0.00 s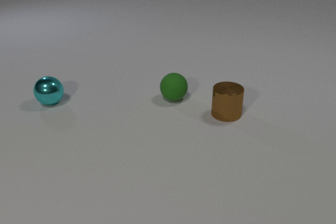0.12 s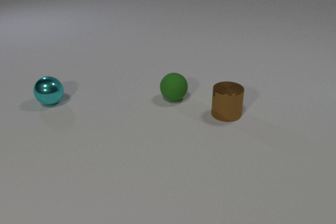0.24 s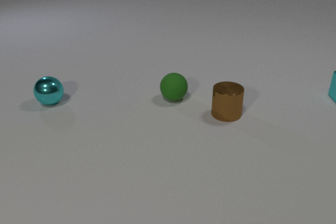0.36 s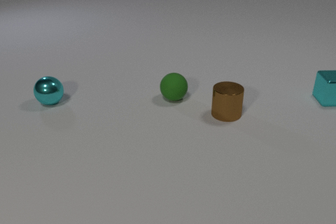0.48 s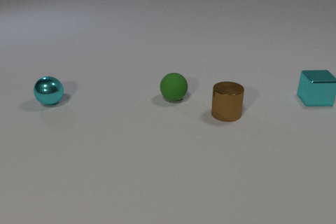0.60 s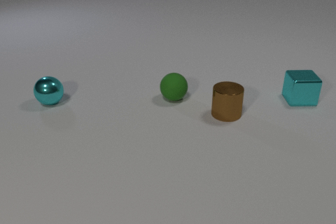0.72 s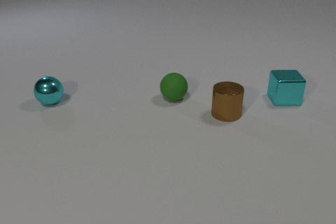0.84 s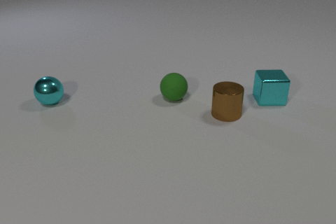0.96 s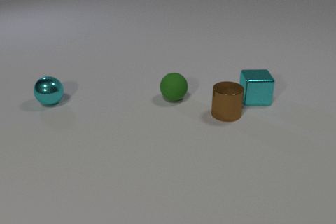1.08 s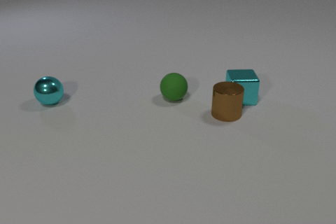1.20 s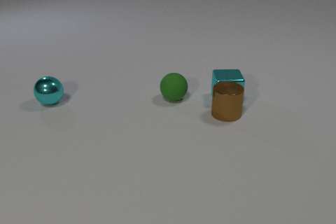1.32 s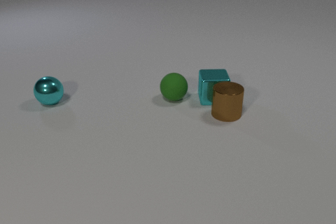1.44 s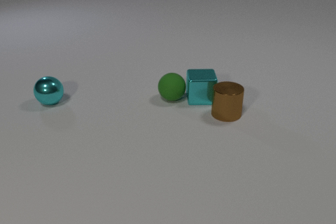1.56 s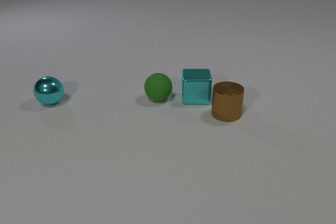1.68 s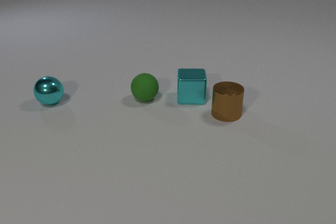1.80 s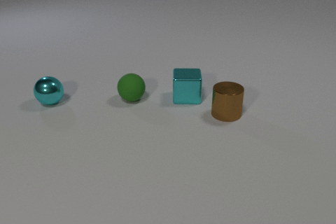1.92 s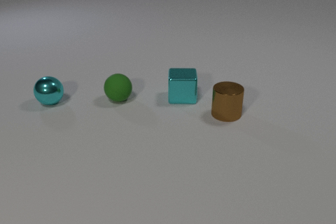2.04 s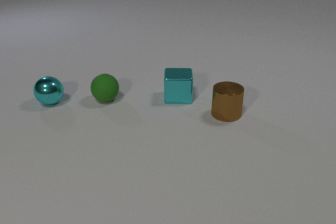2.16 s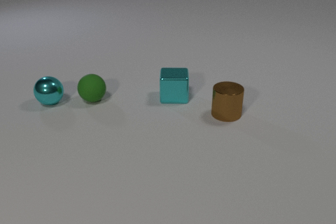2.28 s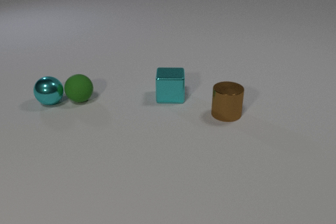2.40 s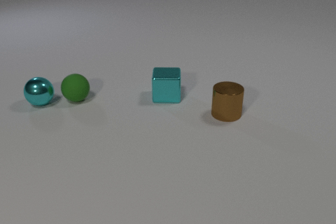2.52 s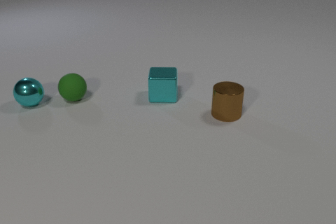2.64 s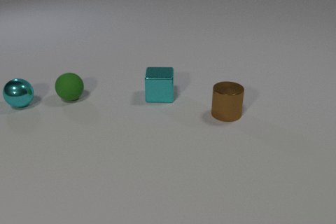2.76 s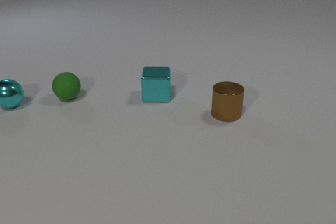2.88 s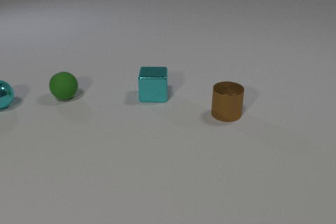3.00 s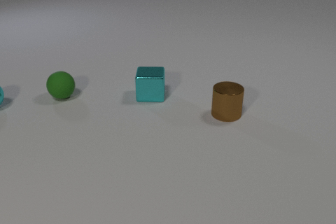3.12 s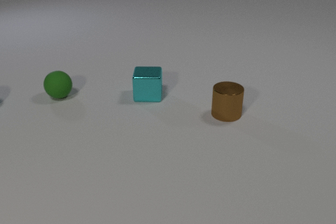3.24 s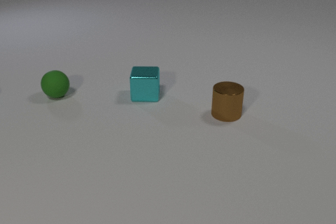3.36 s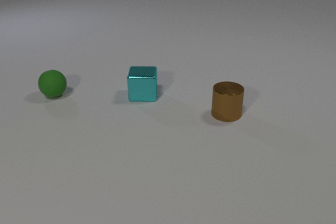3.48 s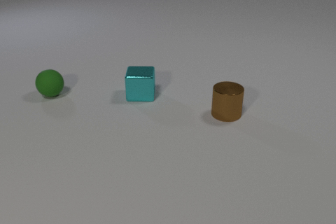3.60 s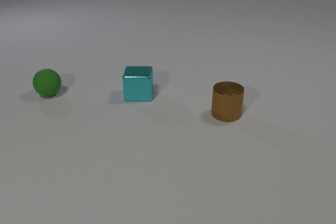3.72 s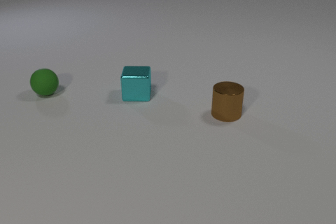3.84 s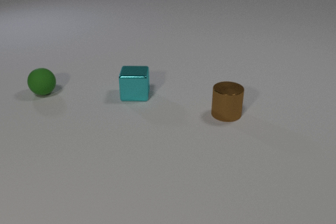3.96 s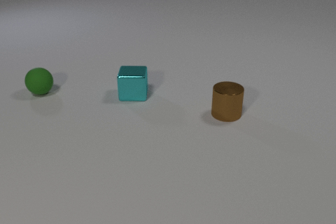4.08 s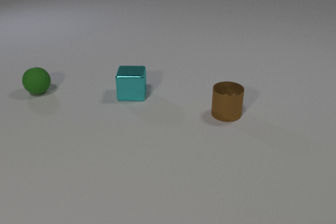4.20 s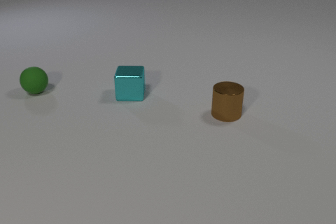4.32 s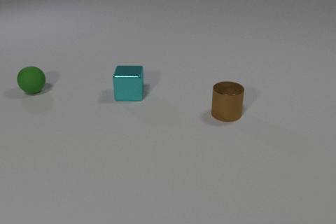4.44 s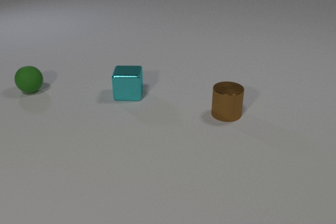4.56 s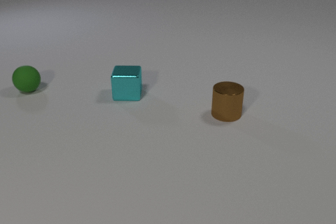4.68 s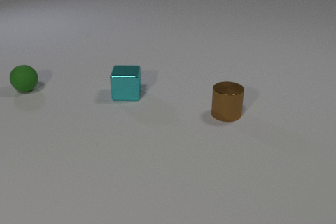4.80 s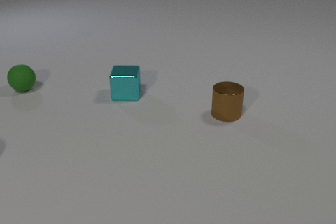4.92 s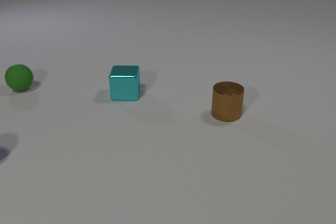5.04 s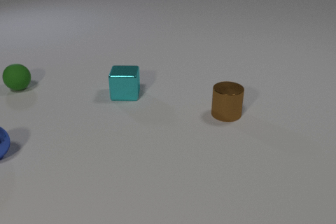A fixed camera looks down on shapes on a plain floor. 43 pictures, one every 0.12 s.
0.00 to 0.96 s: The cyan metal cube comes in at the right edge, slides to the left.
0.96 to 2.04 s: The cyan metal cube slides to the left. The green rubber sphere rolls to the left. The cyan metal cube and the green rubber sphere collide.
2.04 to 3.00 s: The cyan metal cube slides to the left. The green rubber sphere rolls to the left. The cyan metal sphere rolls to the left. The green rubber sphere and the cyan metal sphere collide.
3.00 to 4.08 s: The cyan metal cube slides to the left. The green rubber sphere rolls to the left and away from the camera. The cyan metal sphere leaves at the left edge.
4.08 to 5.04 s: The cyan metal cube slides to the left. The green rubber sphere rolls to the left and away from the camera. The blue metal sphere comes in at the left edge, rolls to the right.
How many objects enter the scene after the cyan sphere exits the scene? 1.
What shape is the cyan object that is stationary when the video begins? sphere.
What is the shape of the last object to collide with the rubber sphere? sphere.
